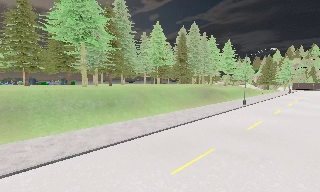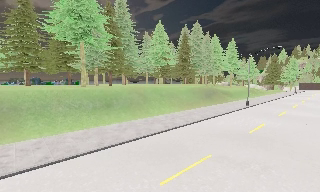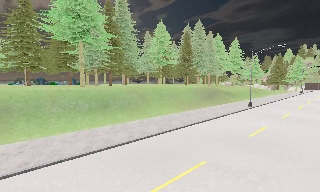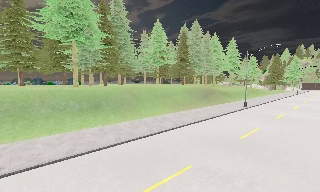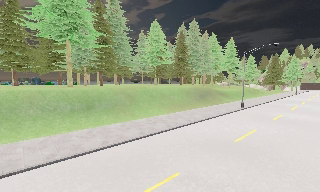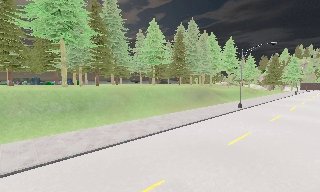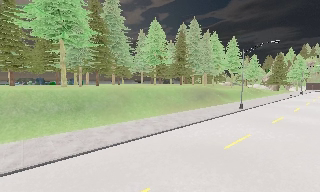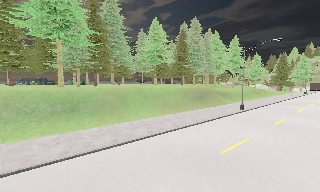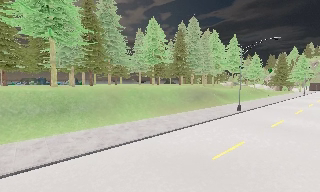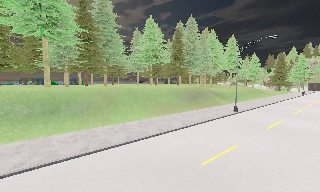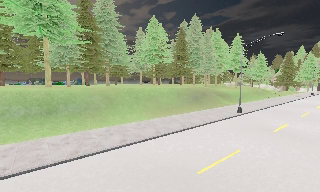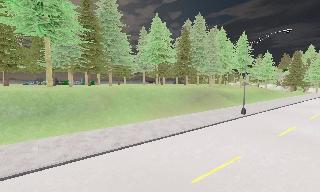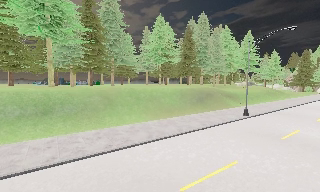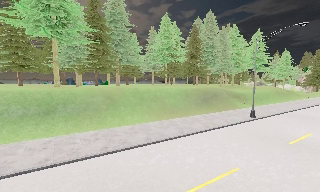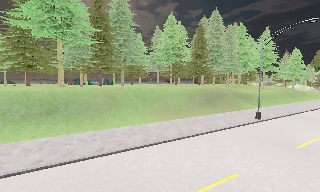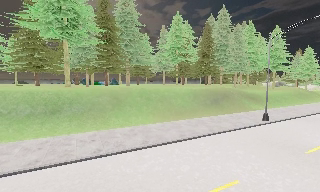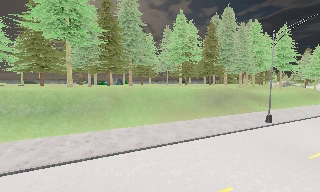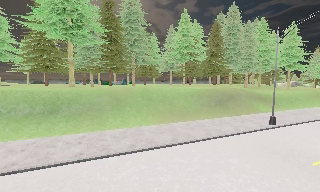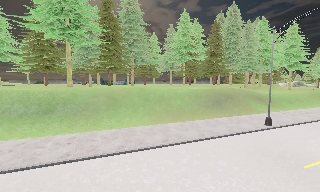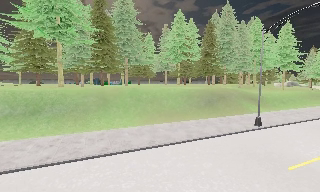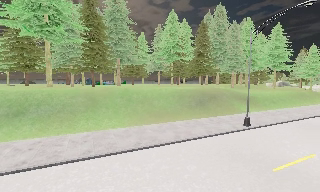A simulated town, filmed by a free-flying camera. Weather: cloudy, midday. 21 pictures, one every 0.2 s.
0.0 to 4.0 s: The camera pans to its left, which is counterclockwise from overhead, by about 20 degrees. It travels to its right and forward, about 14 m, so close, fixed things drift to the left.
The film runs forward here.
